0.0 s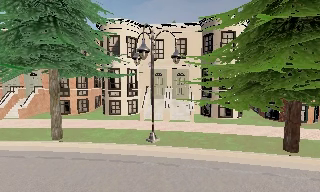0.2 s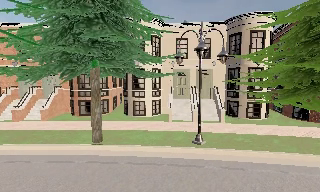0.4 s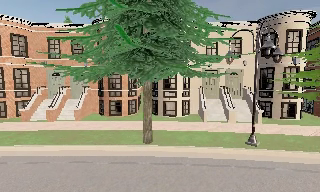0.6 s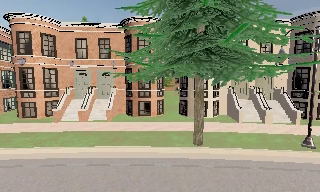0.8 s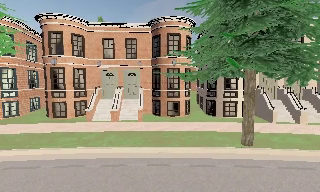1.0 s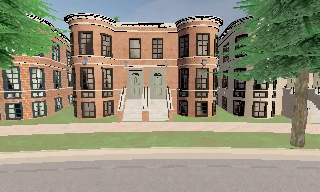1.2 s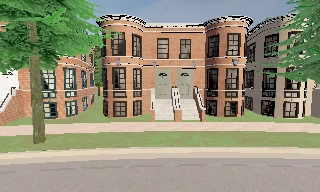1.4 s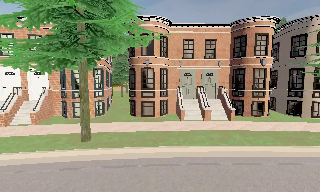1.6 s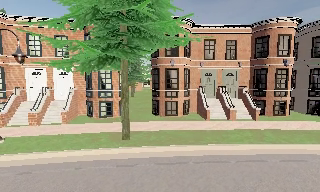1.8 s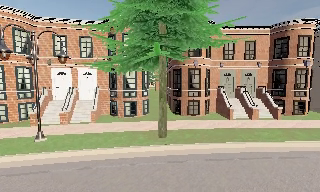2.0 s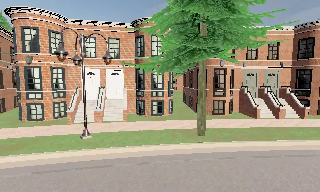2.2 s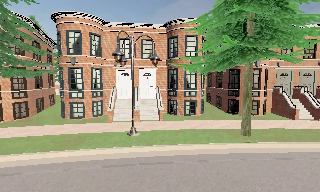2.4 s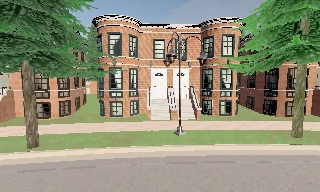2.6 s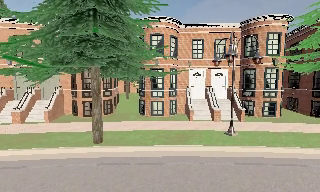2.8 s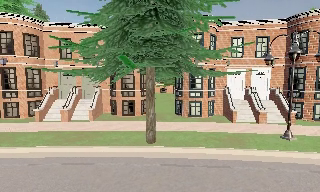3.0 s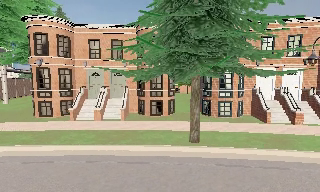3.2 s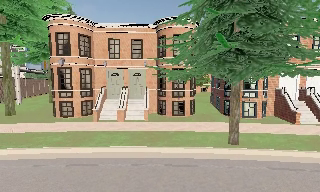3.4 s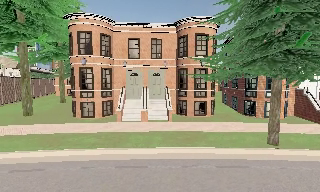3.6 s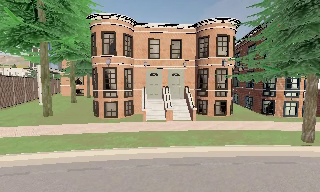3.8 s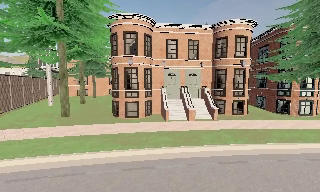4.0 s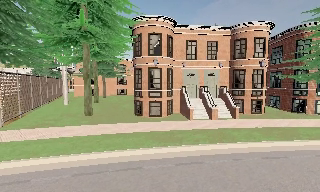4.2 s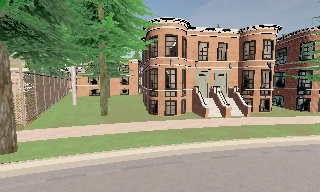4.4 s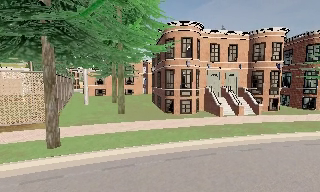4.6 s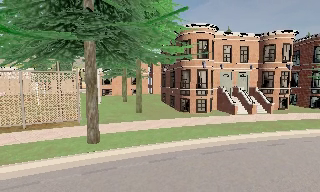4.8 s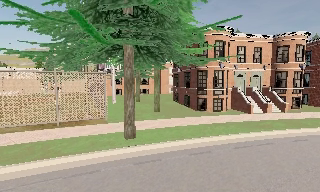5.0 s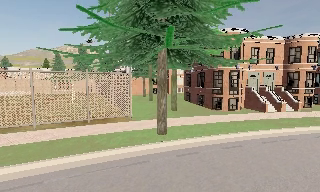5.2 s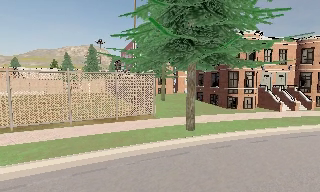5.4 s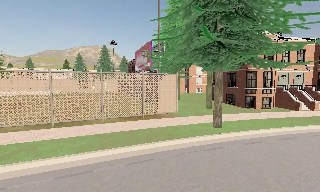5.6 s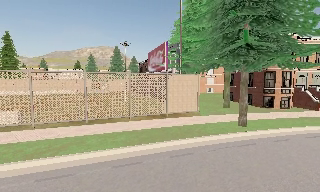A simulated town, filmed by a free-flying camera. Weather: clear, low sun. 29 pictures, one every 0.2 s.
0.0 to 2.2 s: The camera travels to its left, about 20 m, so close, fixed things drift to the right.
2.2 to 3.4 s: The scene slides to the right, as the camera pans about 20 degrees to its left. It travels to its left, about 10 m, so close, fixed things drift to the right.
3.4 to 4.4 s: The camera travels to its left, about 8 m, so close, fixed things drift to the right.
4.4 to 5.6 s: The camera travels to its left and backward, about 9 m, so close, fixed things drift to the right.
The film runs forward here.
